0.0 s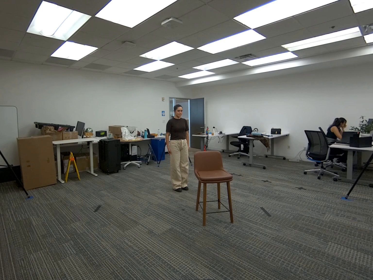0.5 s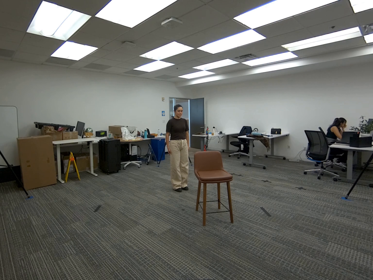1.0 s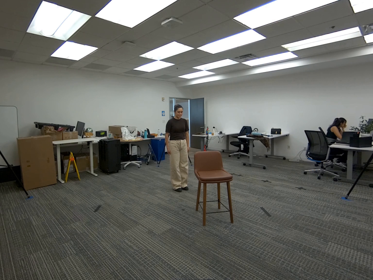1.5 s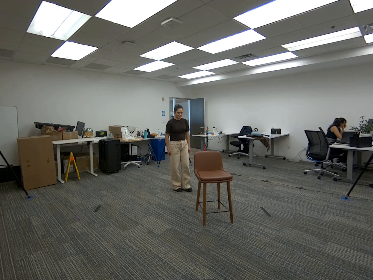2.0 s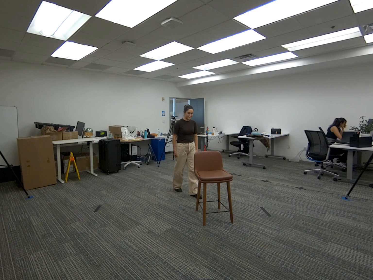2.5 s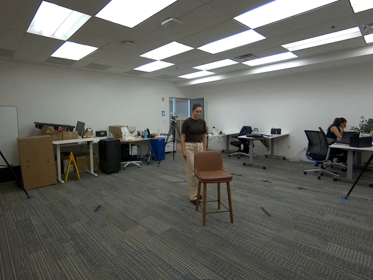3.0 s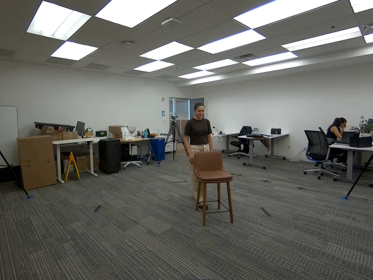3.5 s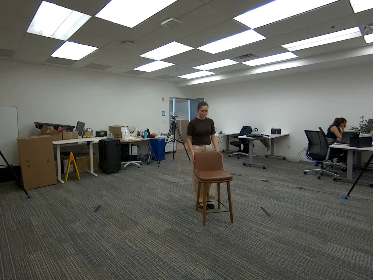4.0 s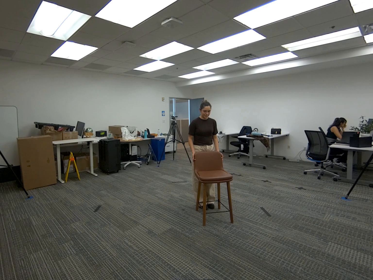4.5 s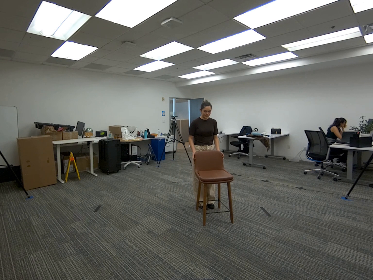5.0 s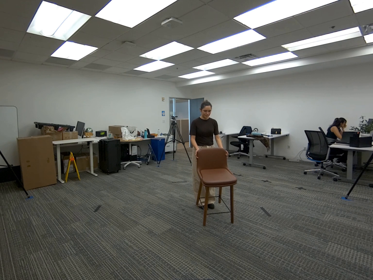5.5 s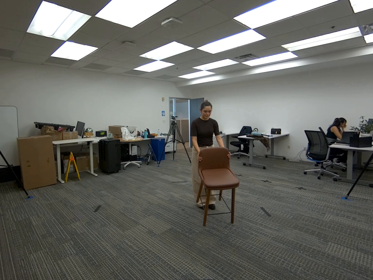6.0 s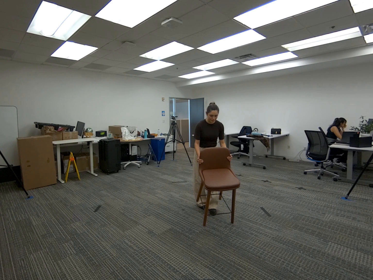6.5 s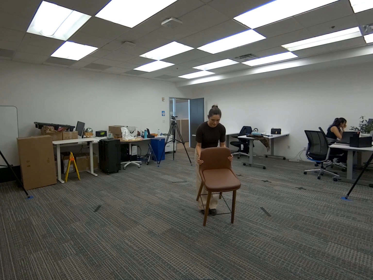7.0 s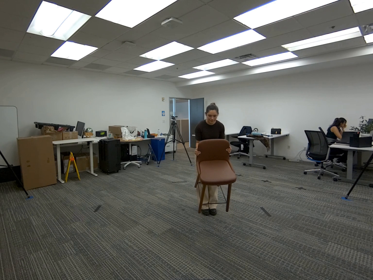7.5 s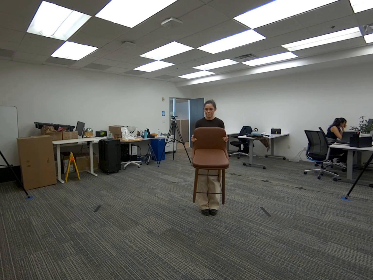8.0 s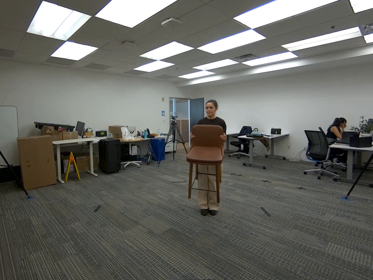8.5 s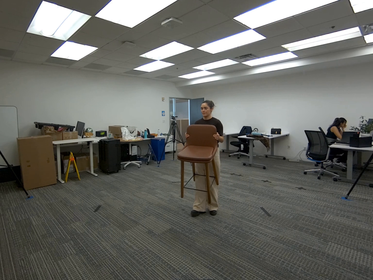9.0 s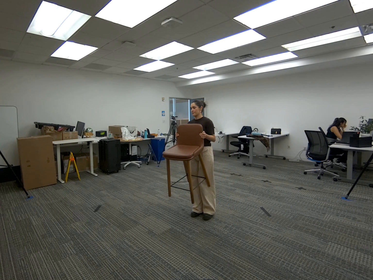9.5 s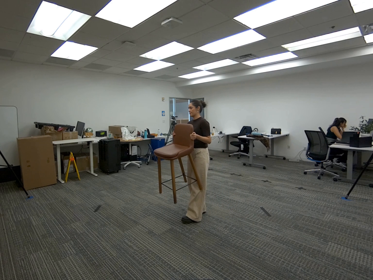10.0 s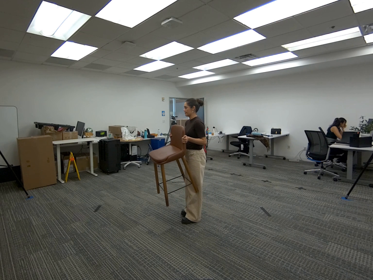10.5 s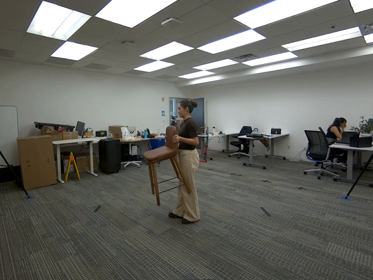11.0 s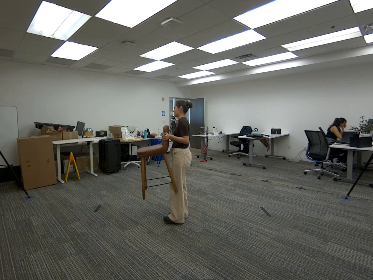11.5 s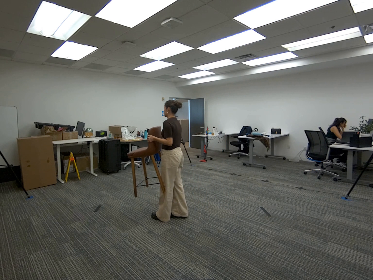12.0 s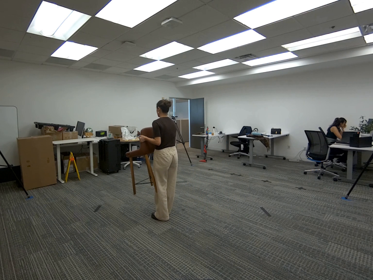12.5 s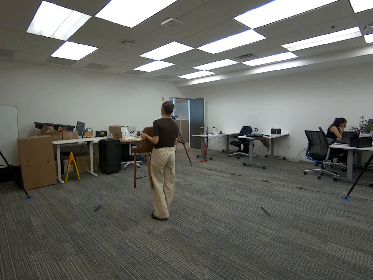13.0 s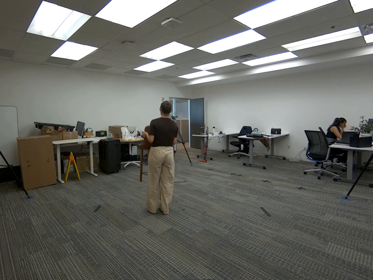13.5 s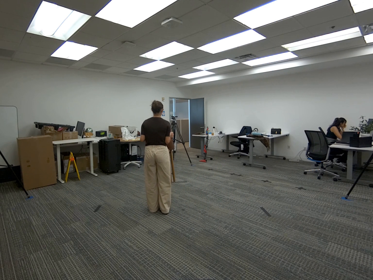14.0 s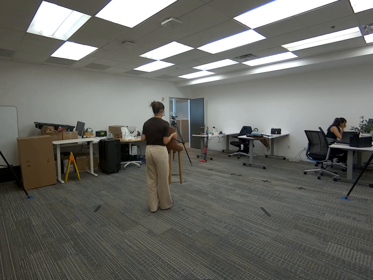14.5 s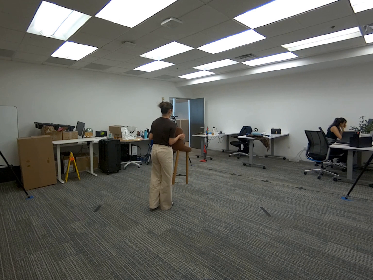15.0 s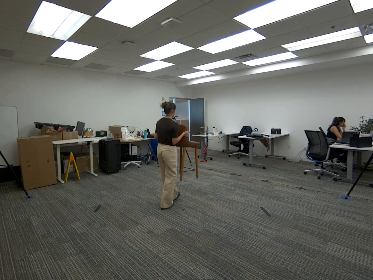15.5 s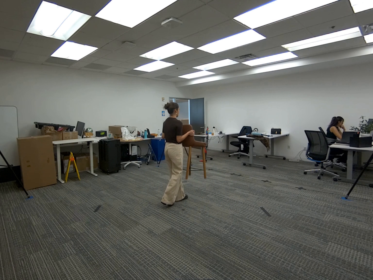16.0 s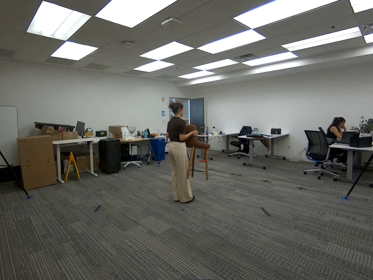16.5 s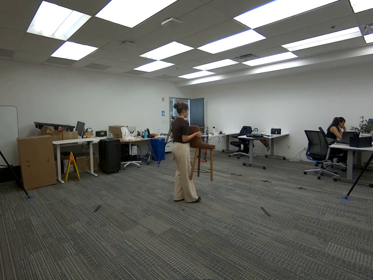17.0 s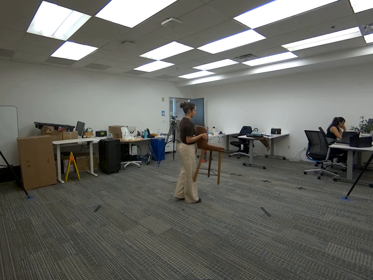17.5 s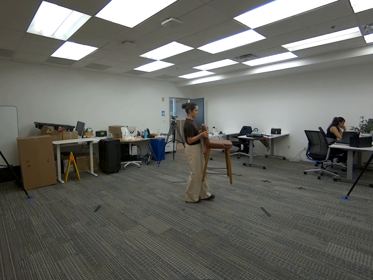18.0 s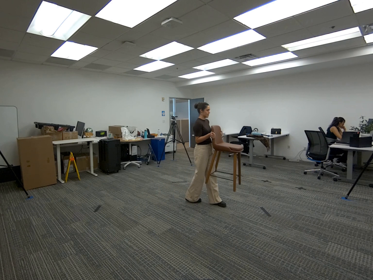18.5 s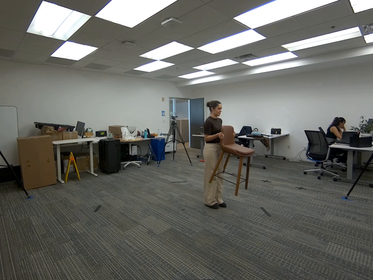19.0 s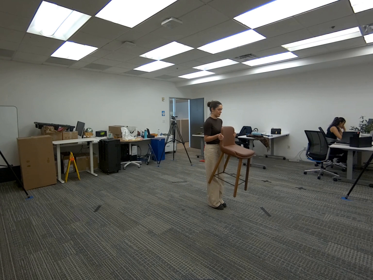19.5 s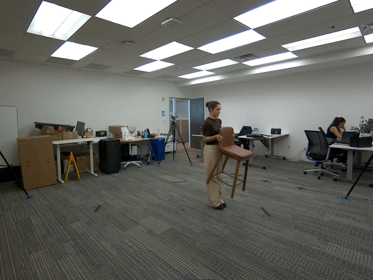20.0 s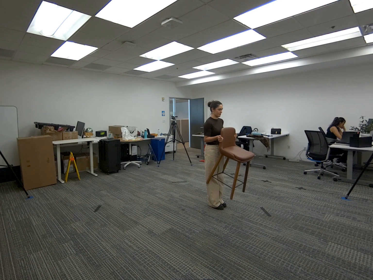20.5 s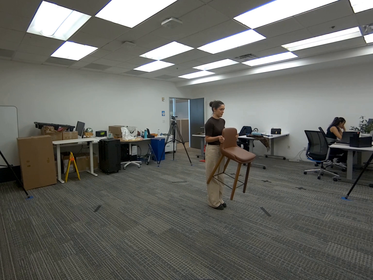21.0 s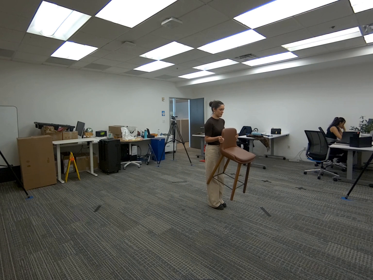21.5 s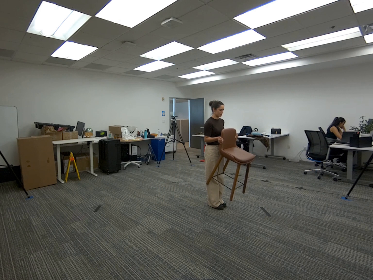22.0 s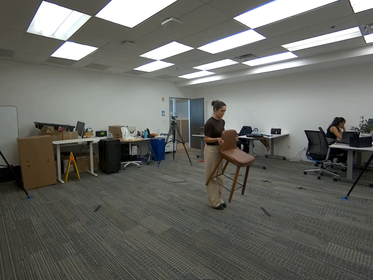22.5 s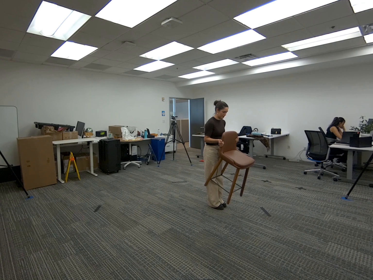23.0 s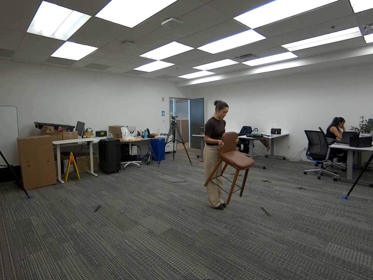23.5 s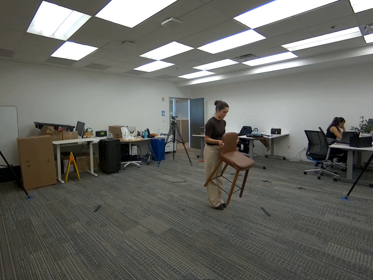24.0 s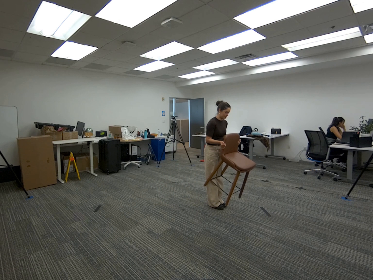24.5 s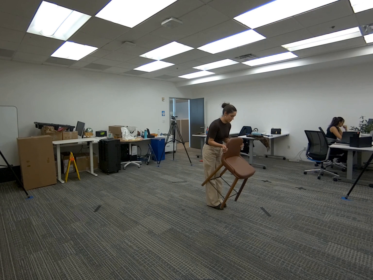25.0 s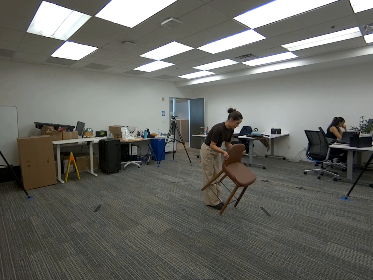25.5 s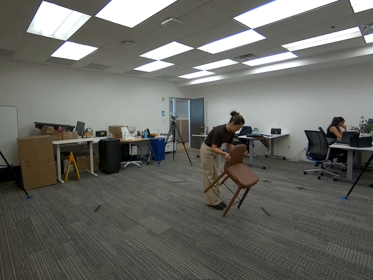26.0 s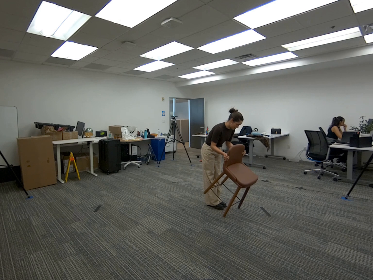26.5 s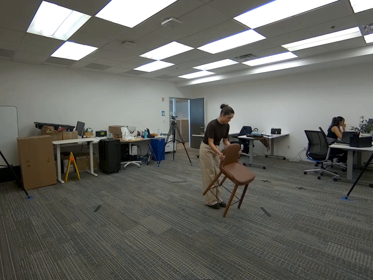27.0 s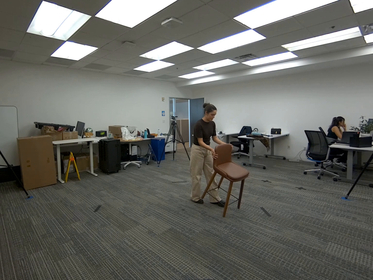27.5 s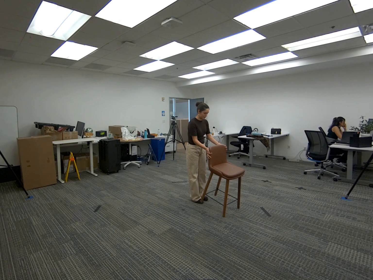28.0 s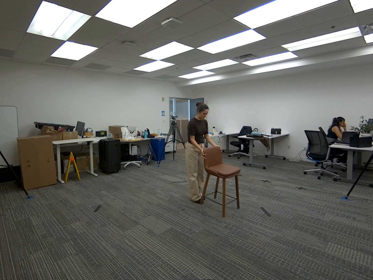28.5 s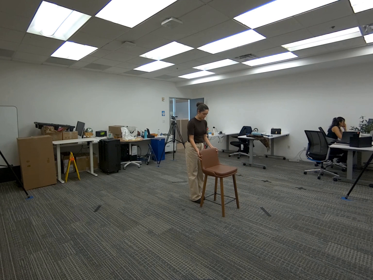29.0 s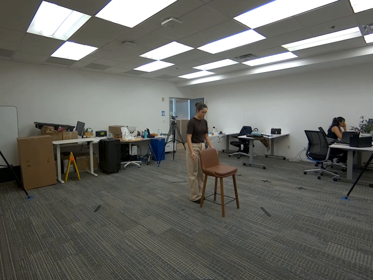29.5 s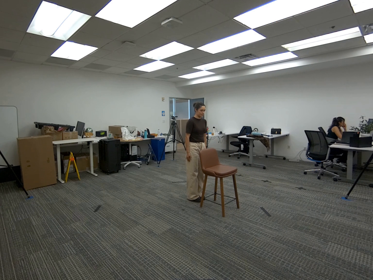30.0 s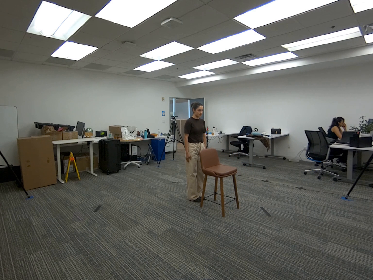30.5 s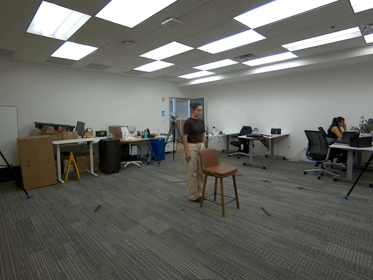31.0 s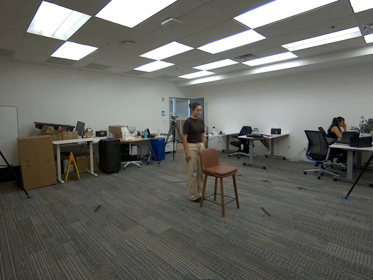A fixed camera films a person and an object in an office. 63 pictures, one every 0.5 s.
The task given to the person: Walk over to the tall bar stool and pick up the tall bar stool from the sides using both hands and place the tall bar stool on the ground.
